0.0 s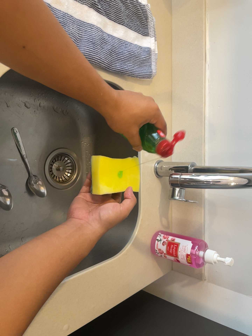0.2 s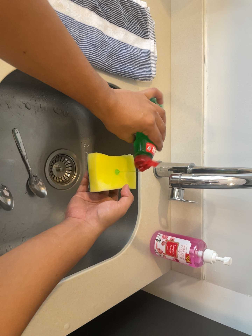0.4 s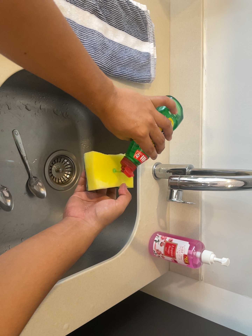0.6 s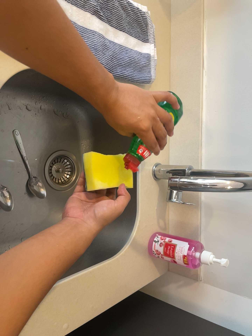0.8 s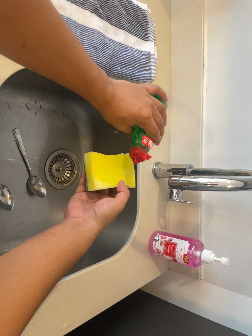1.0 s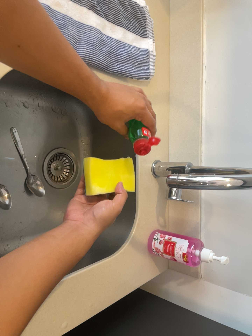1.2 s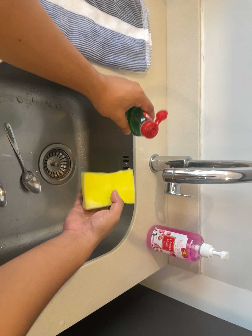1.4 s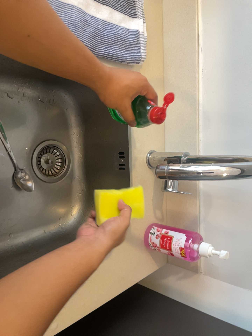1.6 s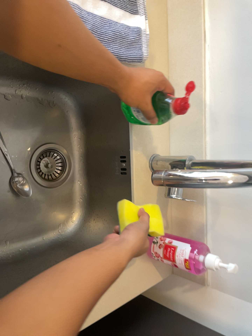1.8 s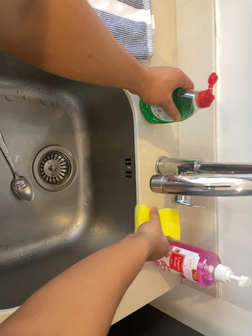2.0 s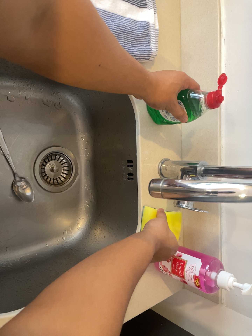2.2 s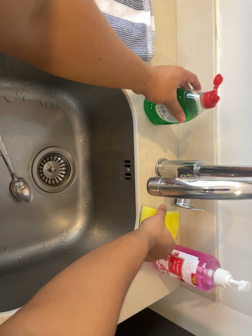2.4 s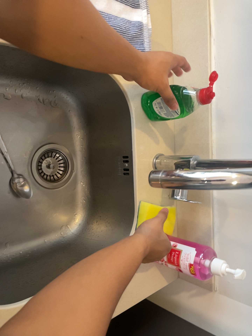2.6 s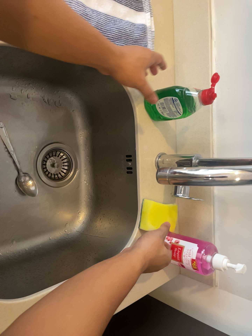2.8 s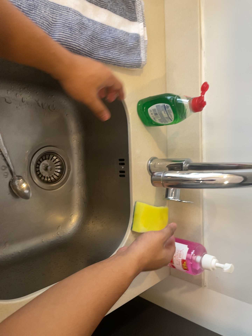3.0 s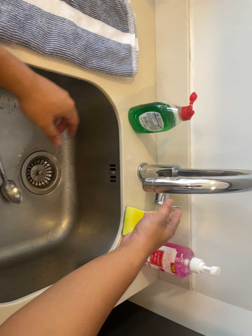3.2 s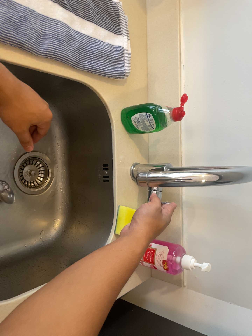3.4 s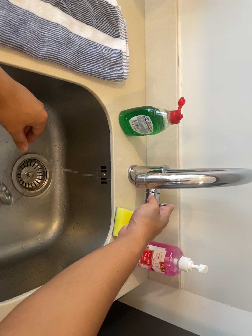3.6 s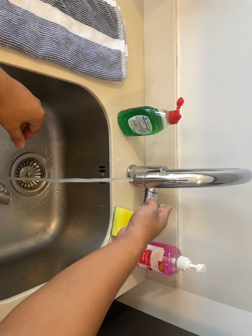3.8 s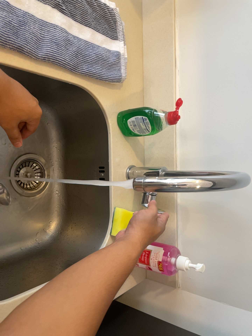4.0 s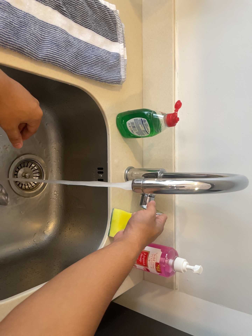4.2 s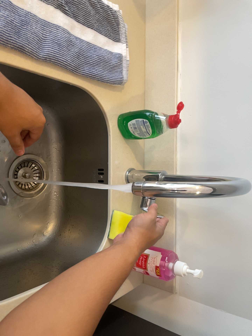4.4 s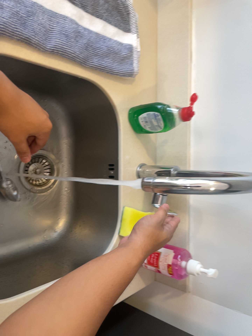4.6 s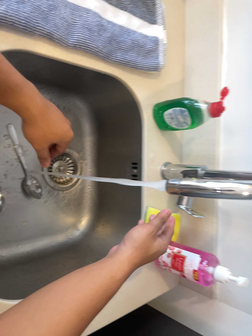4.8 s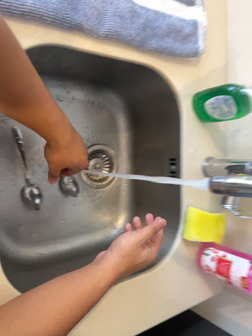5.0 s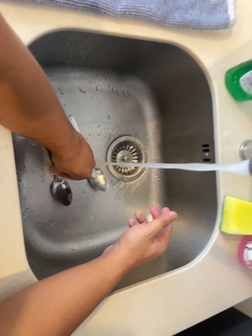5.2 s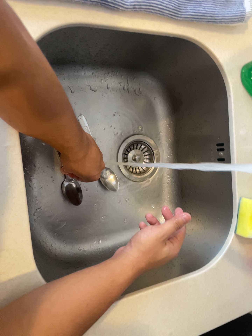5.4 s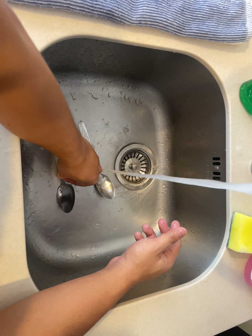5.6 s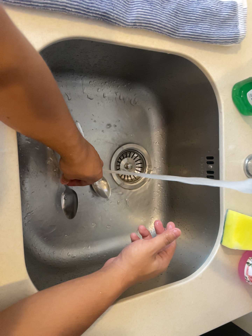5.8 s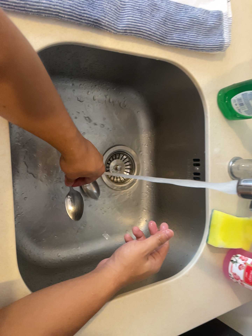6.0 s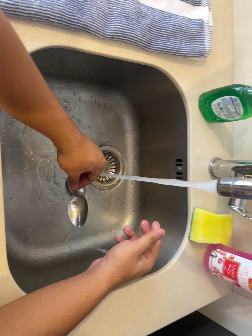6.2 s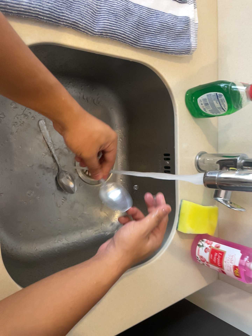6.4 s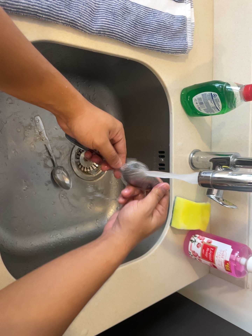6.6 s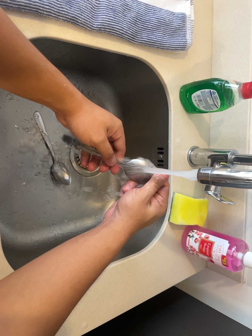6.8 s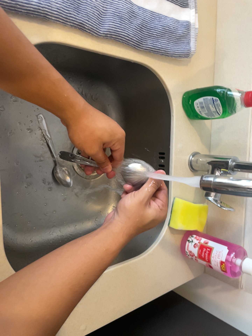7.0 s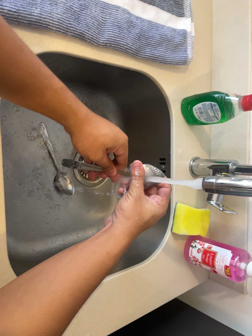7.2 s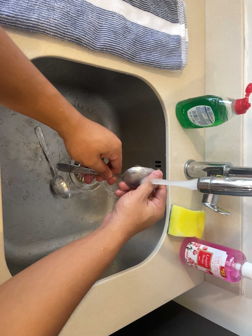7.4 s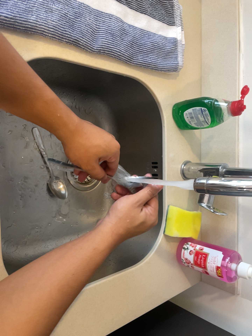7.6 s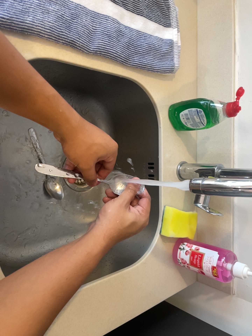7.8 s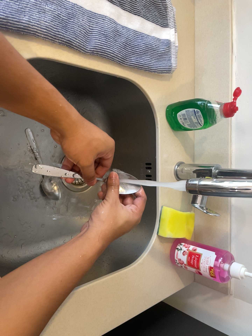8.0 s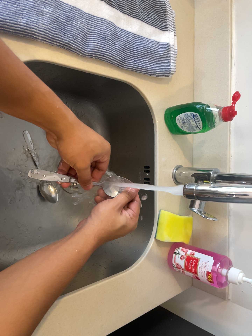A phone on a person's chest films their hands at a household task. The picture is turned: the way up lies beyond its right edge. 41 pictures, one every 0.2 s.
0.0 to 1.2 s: The camera shifts only a little, or ends up much as it began.
1.2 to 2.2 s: The camera travels forward and to its right, about 12 cm, so what stands in front looms larger.
2.2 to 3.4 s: The camera travels backward, about 9 cm, so what stands in front gets smaller.
3.4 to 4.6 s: The camera shifts only a little, or ends up much as it began.
4.6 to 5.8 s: The camera pans to its left by about 15 degrees. It travels forward, about 6 cm, so what stands in front looms larger.
5.8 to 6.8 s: The camera travels backward, about 6 cm, so what stands in front gets smaller.
6.8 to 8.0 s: The camera shifts only a little, or ends up much as it began.
The film runs backward here.
